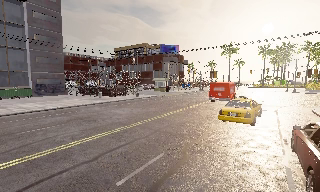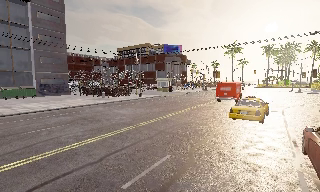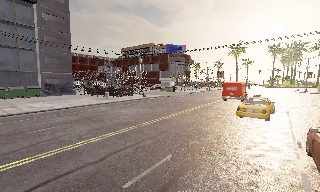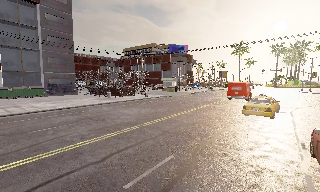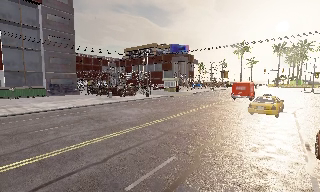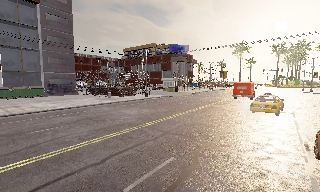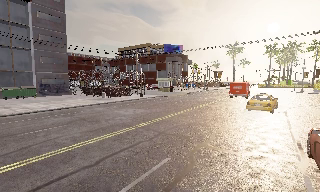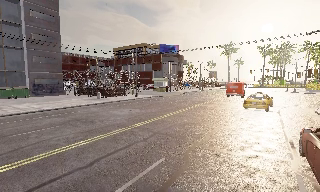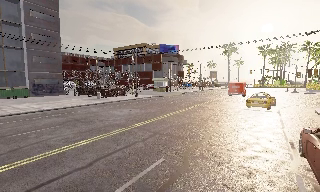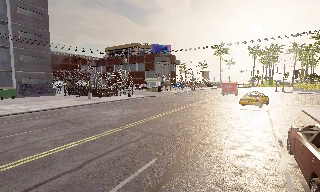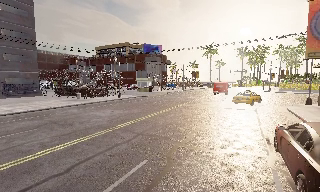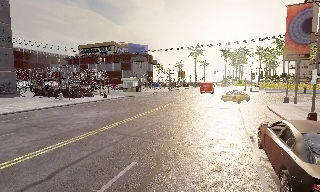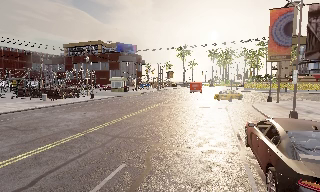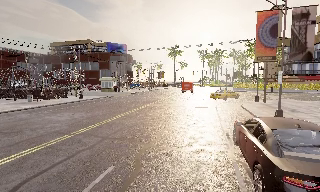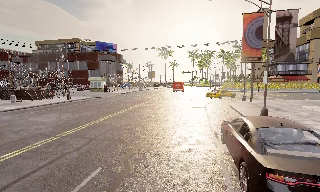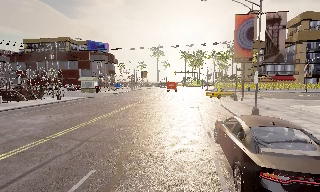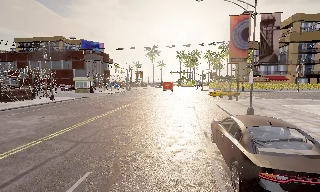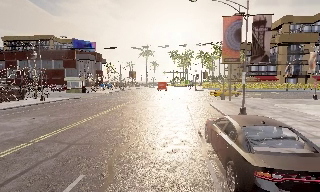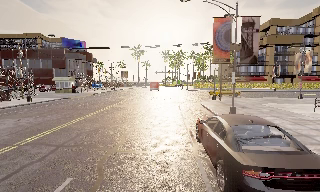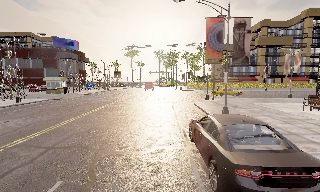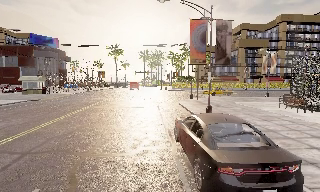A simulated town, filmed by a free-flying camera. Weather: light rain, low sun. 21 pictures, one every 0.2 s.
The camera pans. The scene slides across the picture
to the left.
The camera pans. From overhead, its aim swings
clockwise.
0.0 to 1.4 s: The camera shifts only a little, or ends up much as it began.
1.4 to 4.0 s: The scene slides to the left, as the camera pans about 40 degrees to its right. It travels forward, about 0.5 m.
The film runs forward here.
